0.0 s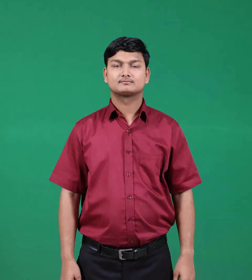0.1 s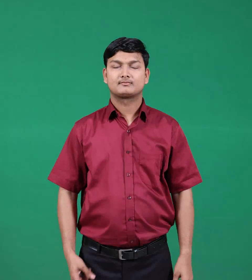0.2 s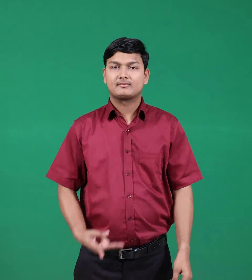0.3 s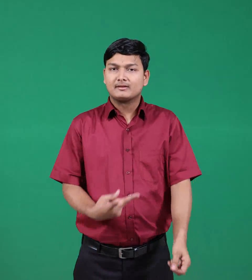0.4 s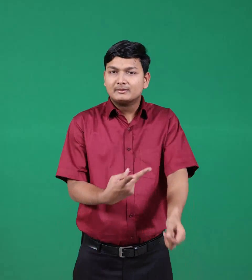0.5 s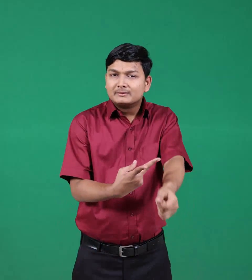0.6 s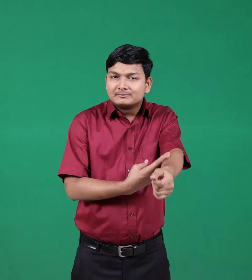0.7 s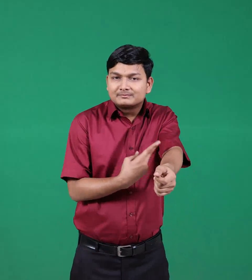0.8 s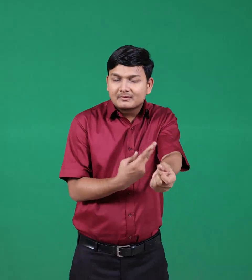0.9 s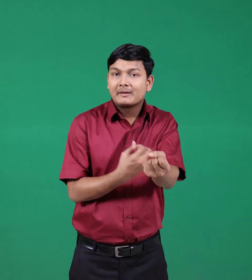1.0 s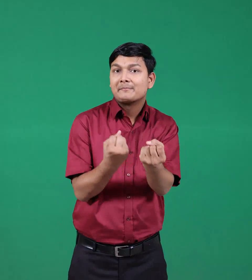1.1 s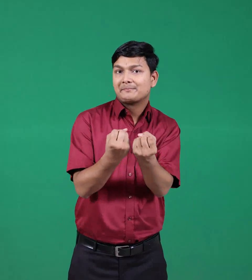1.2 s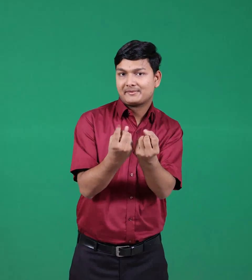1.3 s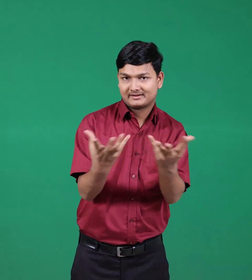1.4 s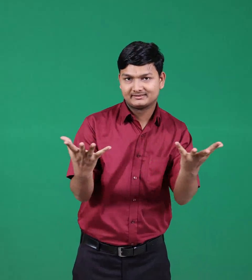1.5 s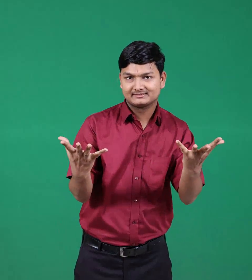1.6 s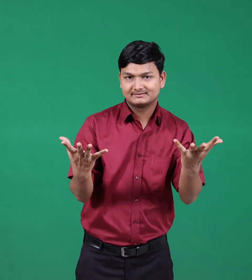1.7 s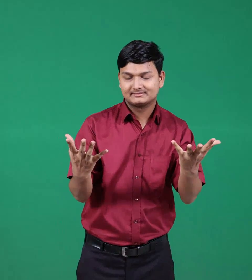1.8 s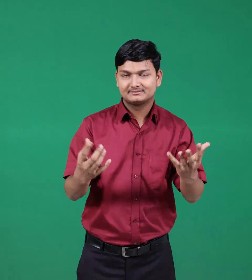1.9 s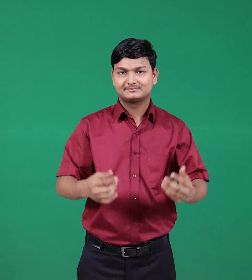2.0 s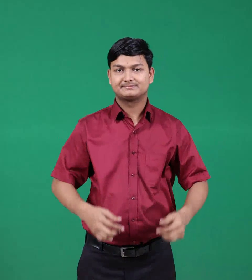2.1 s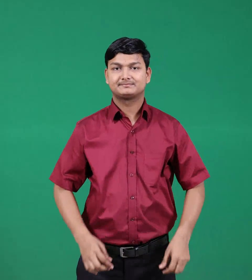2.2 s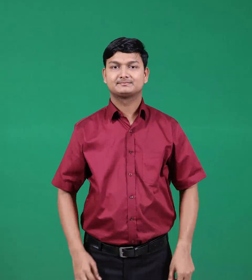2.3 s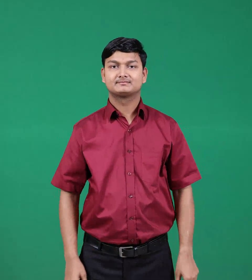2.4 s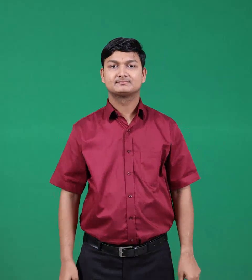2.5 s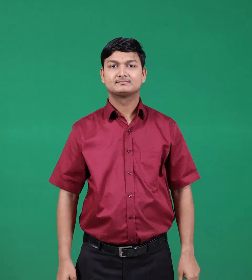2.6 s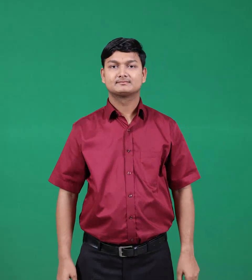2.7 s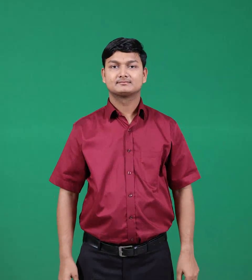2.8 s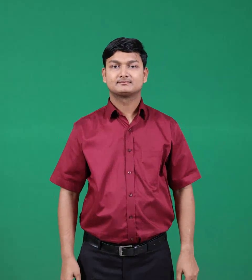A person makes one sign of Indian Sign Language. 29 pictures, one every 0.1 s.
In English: sheep (plural)
